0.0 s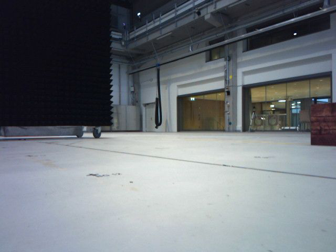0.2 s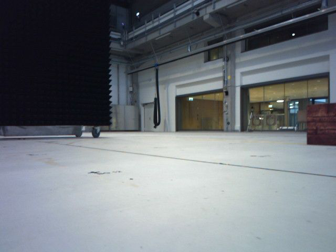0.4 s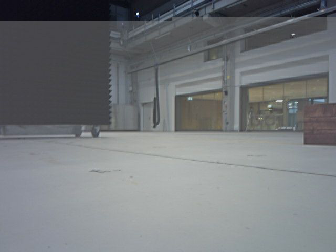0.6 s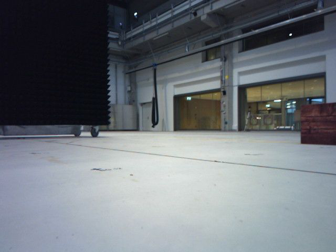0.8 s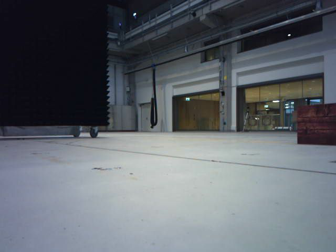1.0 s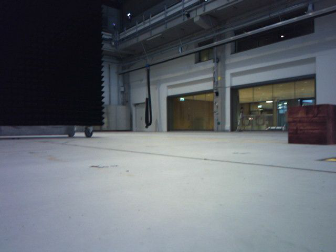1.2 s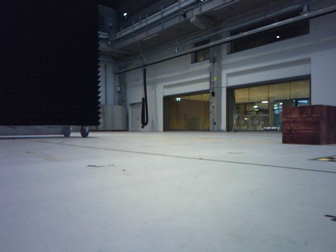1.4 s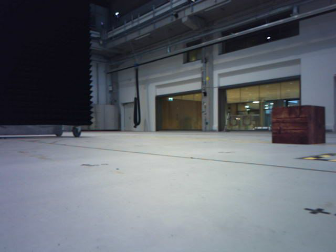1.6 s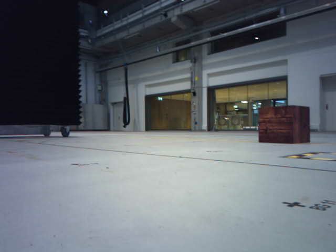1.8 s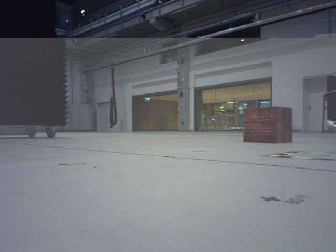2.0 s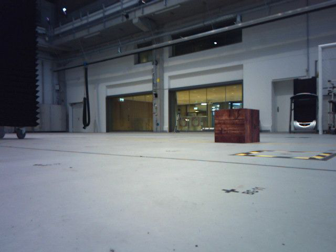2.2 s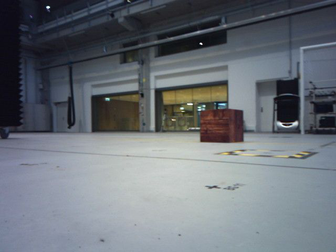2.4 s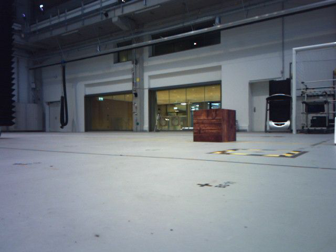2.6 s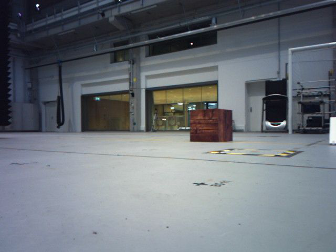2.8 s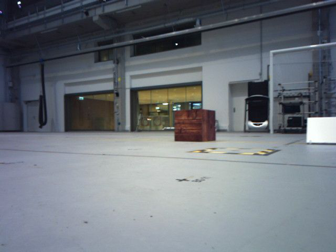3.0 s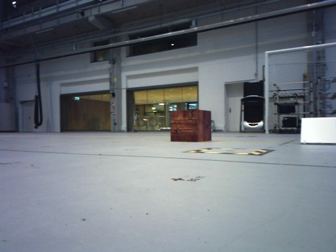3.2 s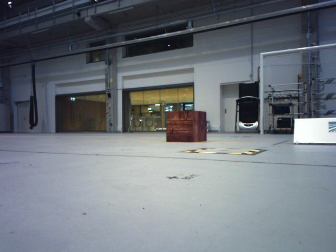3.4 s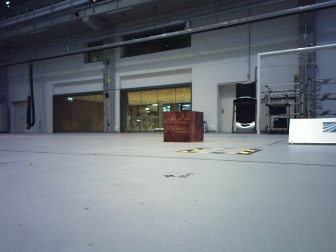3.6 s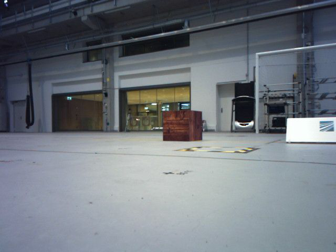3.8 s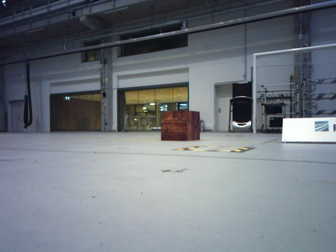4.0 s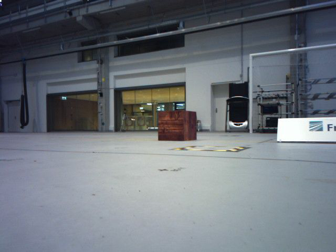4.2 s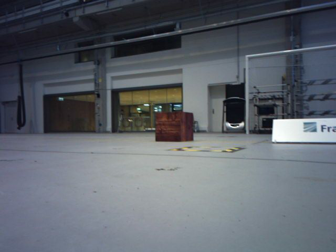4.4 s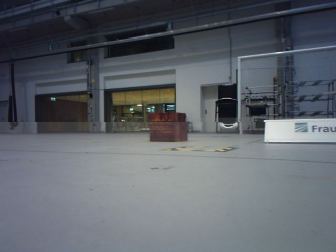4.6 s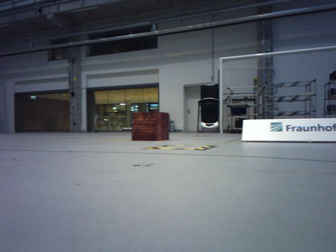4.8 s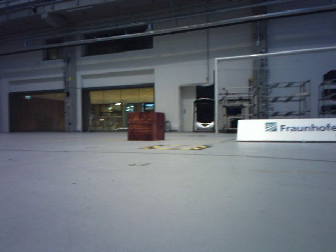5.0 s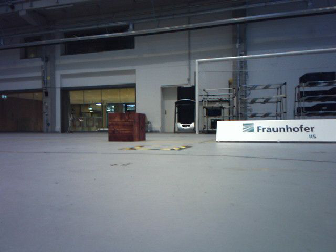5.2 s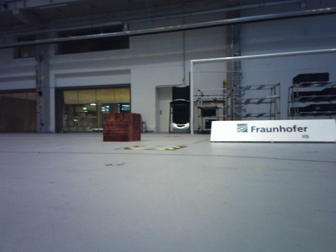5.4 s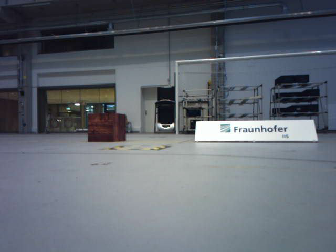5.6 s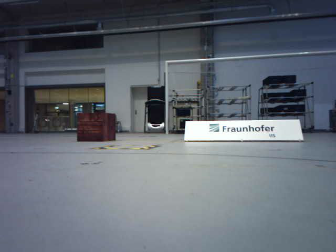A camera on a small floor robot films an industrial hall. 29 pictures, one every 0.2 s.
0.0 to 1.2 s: The camera travels backward, about 0.2 m, so what stands in front gets smaller.
1.2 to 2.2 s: The camera pans to its right, which is clockwise from overhead, by about 15 degrees. It travels backward, about 0.2 m, so what stands in front gets smaller.
2.2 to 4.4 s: The scene slides to the left, as the camera pans about 10 degrees to its right. It travels backward, about 0.4 m, so what stands in front gets smaller.
4.4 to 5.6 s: The camera pans to its right, which is clockwise from overhead, by about 15 degrees. It travels backward, about 0.2 m, so what stands in front gets smaller.
The film runs backward here.
